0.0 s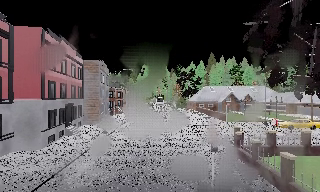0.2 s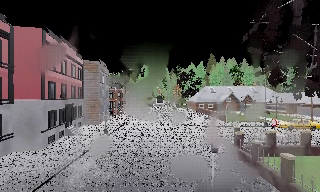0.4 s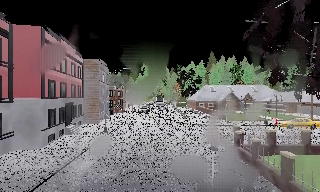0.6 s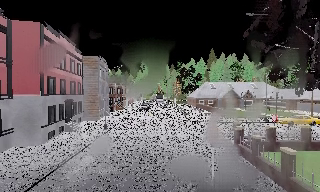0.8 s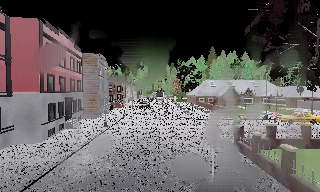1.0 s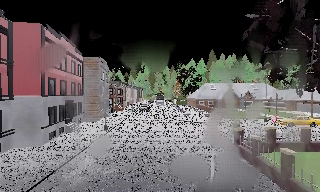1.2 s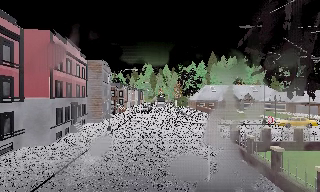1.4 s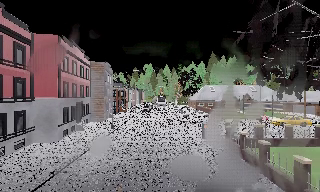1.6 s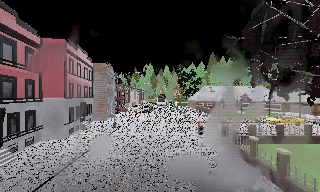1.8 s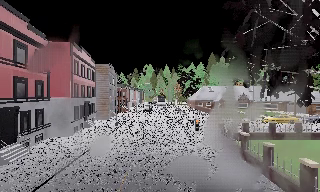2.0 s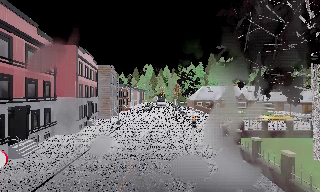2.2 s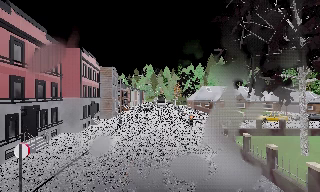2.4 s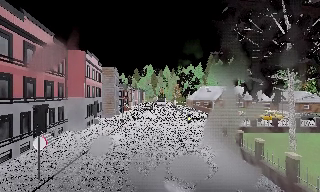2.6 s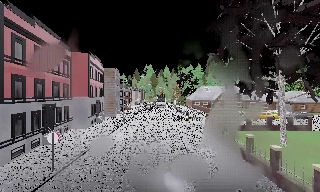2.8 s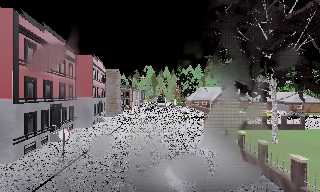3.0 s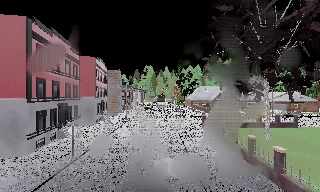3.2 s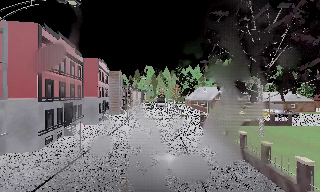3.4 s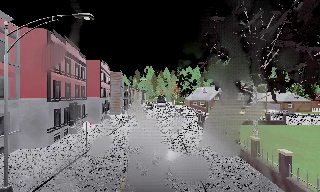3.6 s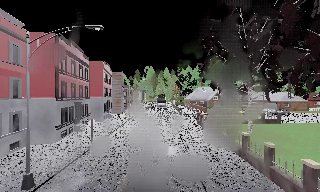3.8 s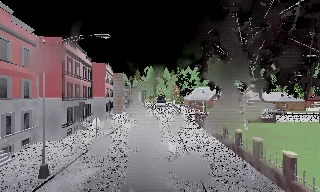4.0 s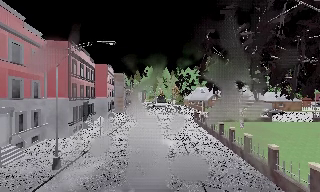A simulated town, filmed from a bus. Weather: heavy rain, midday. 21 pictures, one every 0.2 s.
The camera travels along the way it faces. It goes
backward.
0.0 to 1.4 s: The camera travels backward, about 2 m, so what stands in front gets smaller. It gains speed.
1.4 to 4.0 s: The camera travels backward, about 14 m, so what stands in front gets smaller.
The film runs backward here.
